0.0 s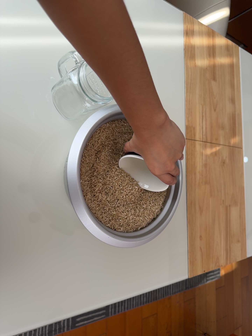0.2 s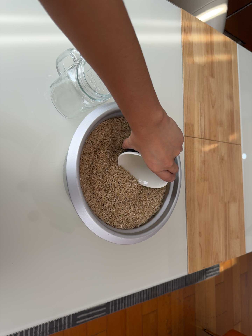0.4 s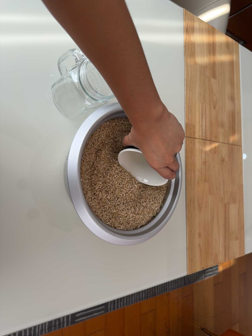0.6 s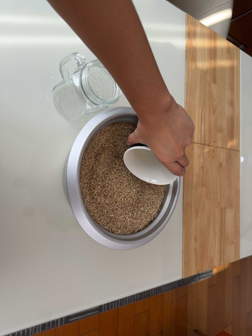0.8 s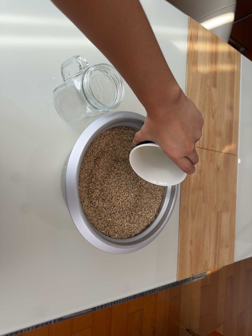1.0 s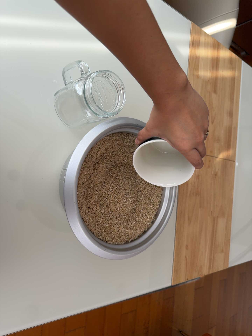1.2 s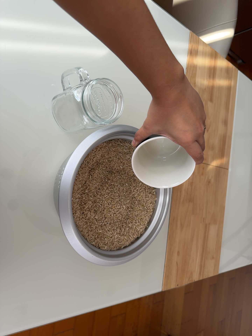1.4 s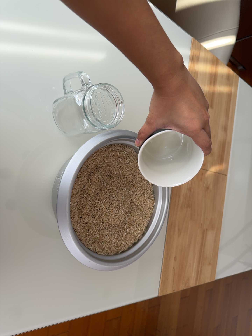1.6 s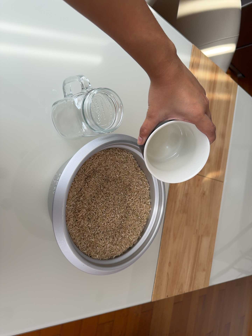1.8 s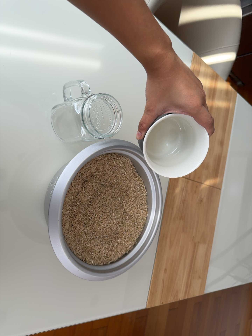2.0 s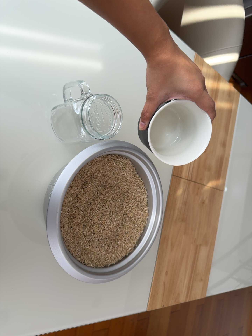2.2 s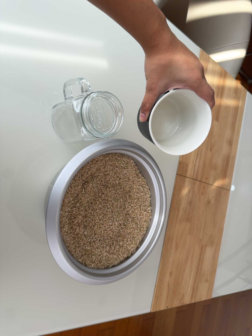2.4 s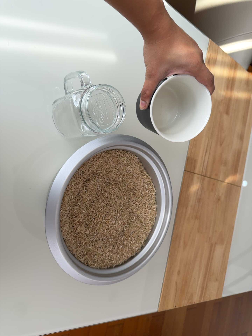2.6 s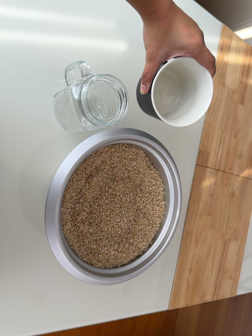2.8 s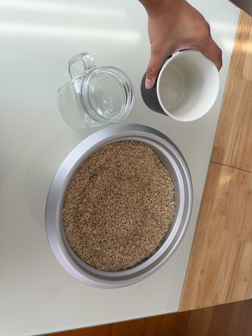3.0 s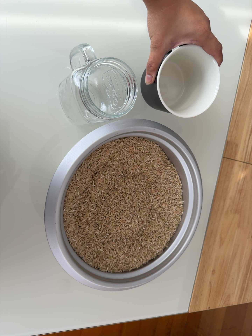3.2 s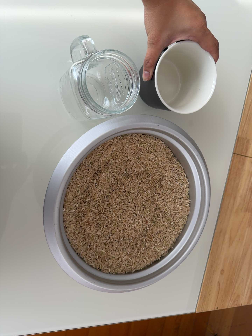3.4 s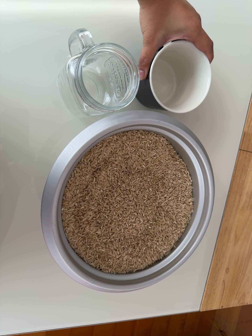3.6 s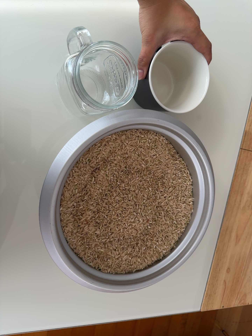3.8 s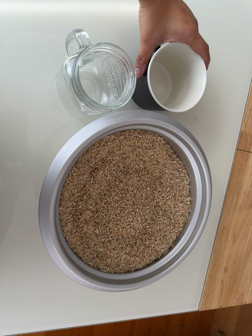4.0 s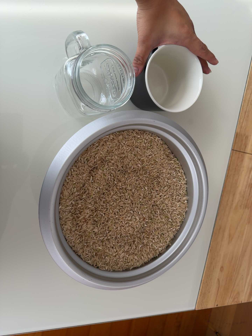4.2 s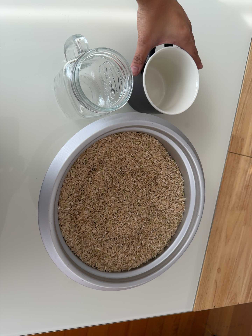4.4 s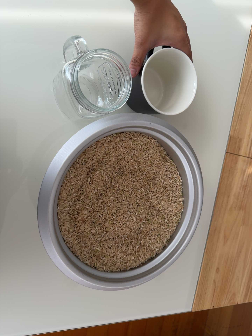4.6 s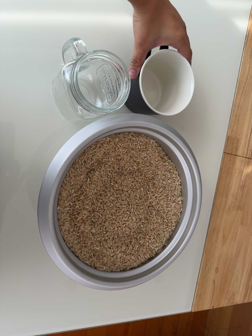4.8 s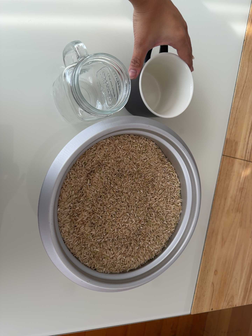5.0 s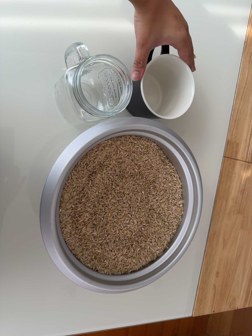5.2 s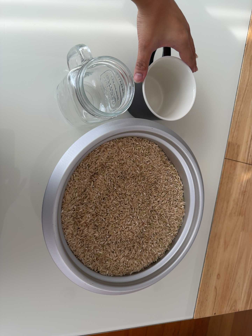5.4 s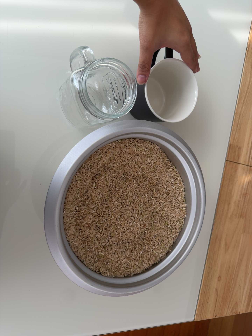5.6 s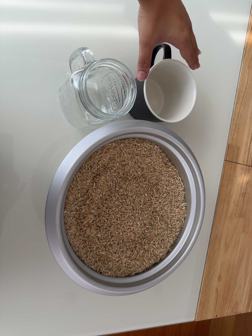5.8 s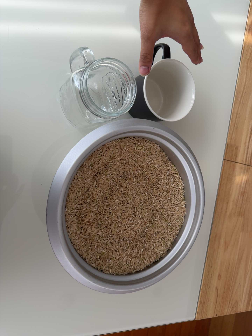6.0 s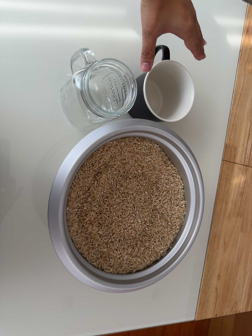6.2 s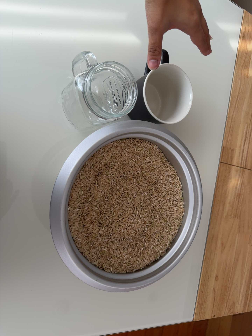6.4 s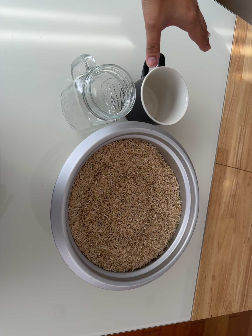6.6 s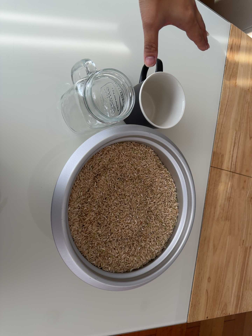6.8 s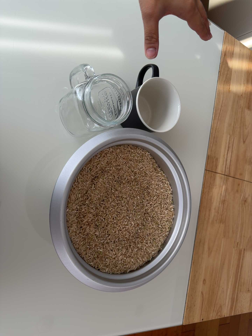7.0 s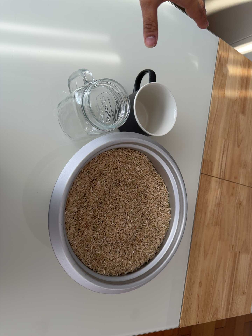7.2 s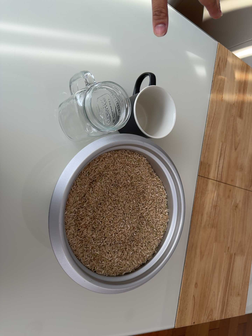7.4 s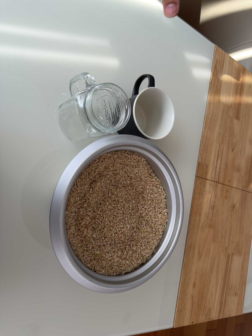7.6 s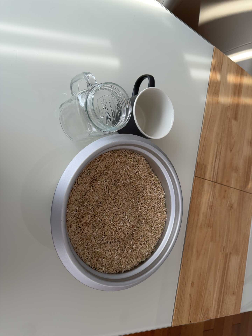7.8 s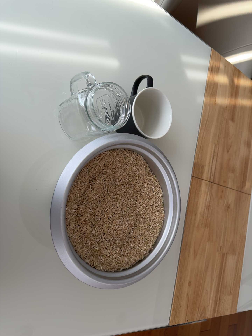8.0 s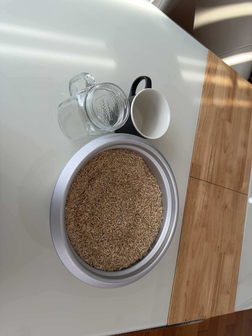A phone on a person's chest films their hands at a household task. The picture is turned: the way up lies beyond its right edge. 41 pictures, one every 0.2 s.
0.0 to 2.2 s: The camera travels toward the top of its view, about 6 cm, so close, fixed things drift downward. It rolls about its line of sight by about 10 degrees, and the scene rotates clockwise.
2.2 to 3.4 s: The camera pans to its left by about 15 degrees. It travels forward and to its right, about 12 cm, so what stands in front looms larger.
3.4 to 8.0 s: The camera pans to its right by about 15 degrees. It travels backward, to its left and toward the bottom of its view, about 12 cm, so what stands in front gets smaller. Its aim tips toward the top of its view by about 10 degrees.
The film runs backward here.
